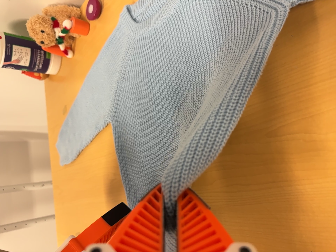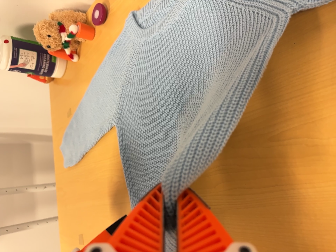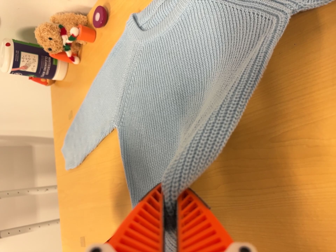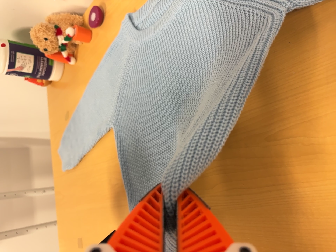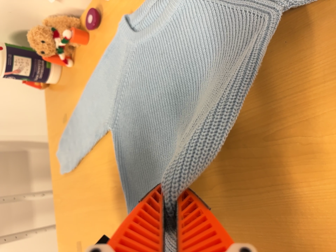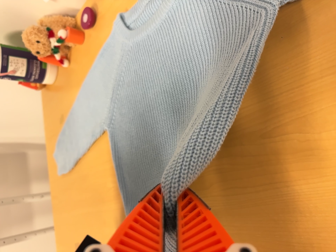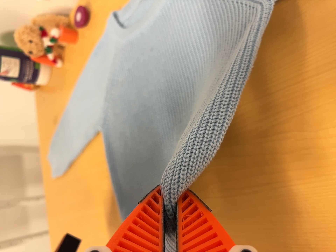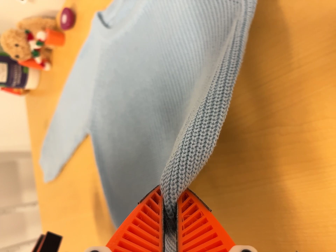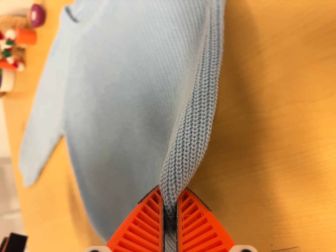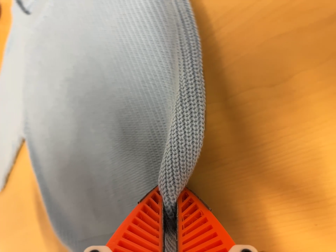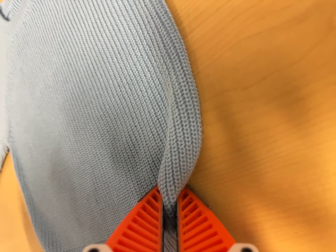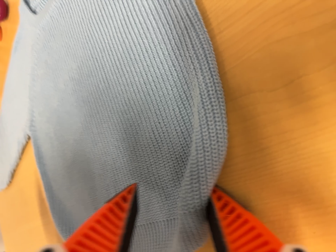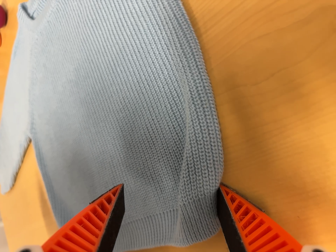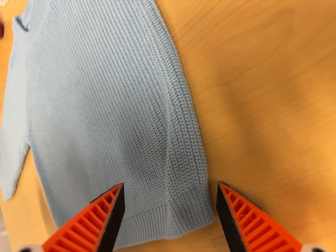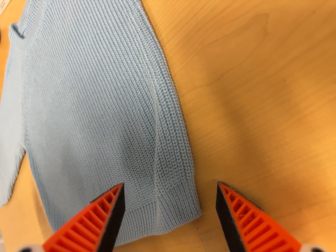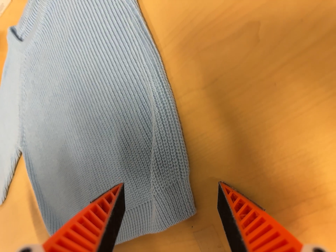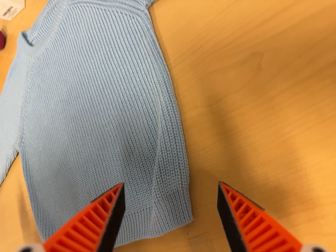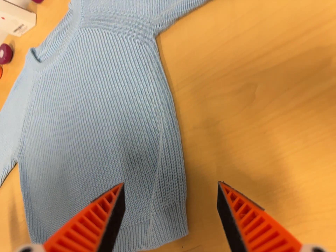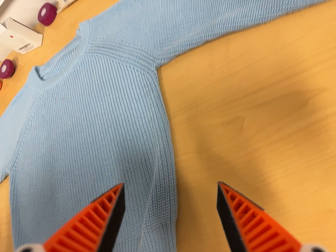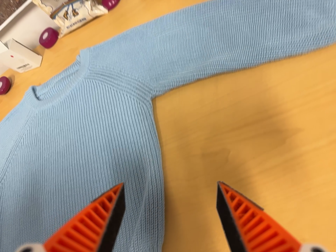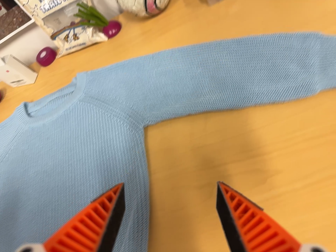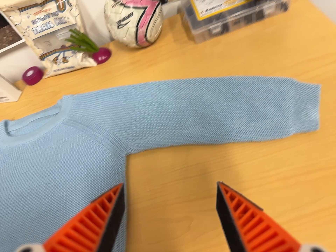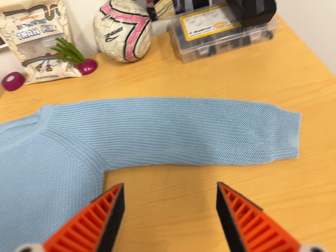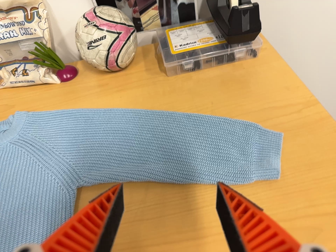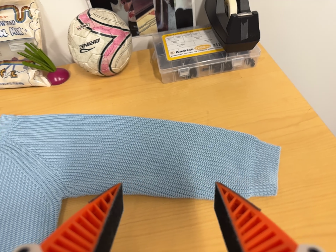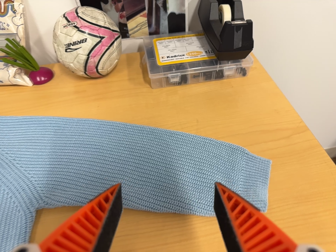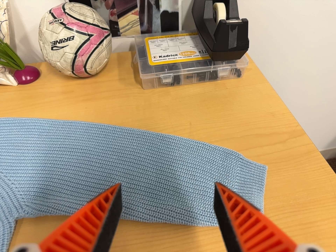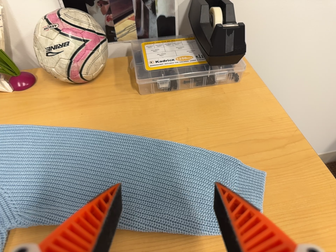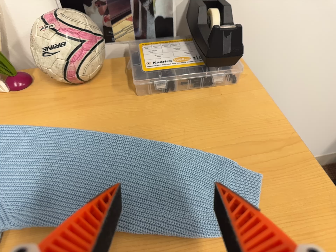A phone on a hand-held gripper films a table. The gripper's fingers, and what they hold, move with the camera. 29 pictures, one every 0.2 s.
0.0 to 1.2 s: The camera shifts only a little, or ends up much as it began.
1.2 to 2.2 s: The camera travels to its right and forward, about 10 cm, so close, fixed things drift to the left.
2.2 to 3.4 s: The camera travels backward, about 9 cm, so what stands in front gets smaller. Its aim tips toward the top of its view by about 10 degrees, and the scene shifts downward.
3.4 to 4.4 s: The camera swings to its right by about 20 degrees, and the scene slides to the left. It travels backward and toward the top of its view, about 9 cm, so what stands in front gets smaller. Its aim tips toward the top of its view by about 25 degrees, and the scene shifts downward. It rolls about its line of sight by about 20 degrees, and the scene rotates clockwise.
4.4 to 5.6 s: The scene slides to the left, as the camera pans about 10 degrees to its right. It travels forward, about 8 cm, so what stands in front looms larger.
The film runs backward here.
